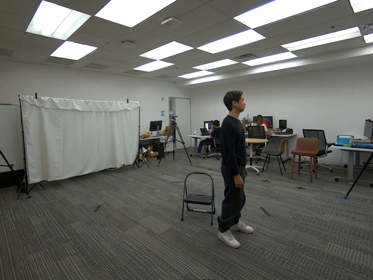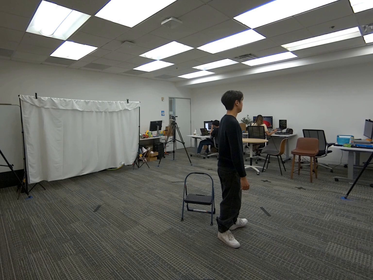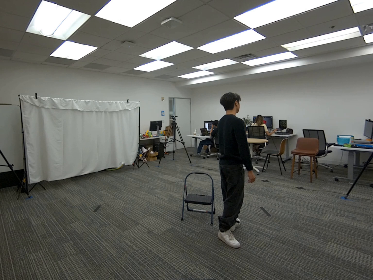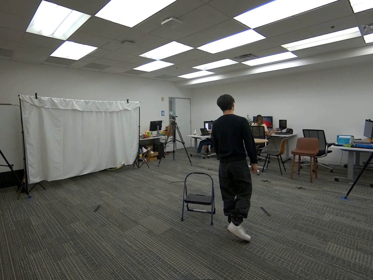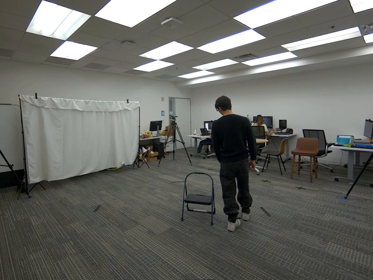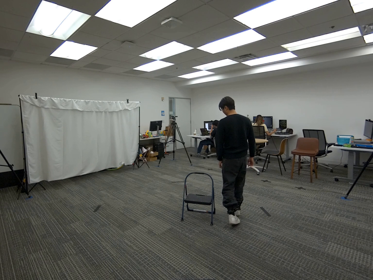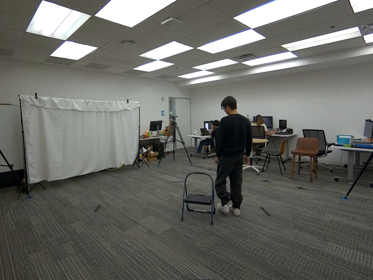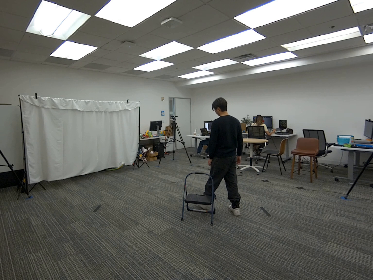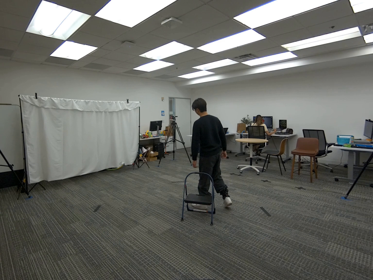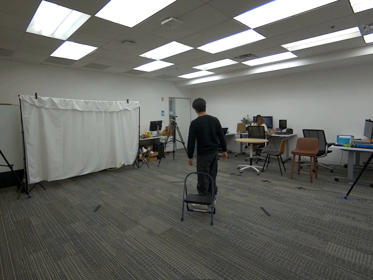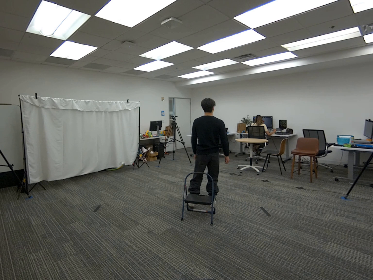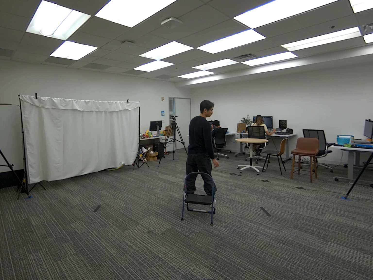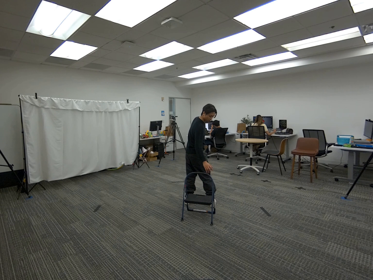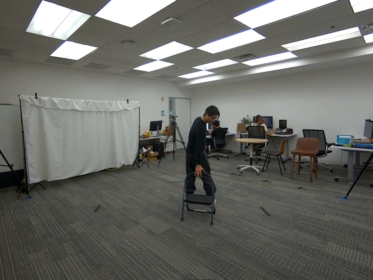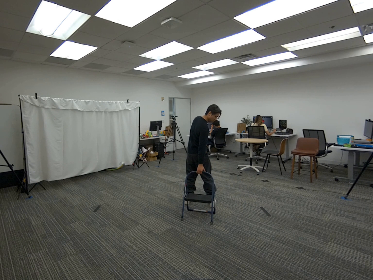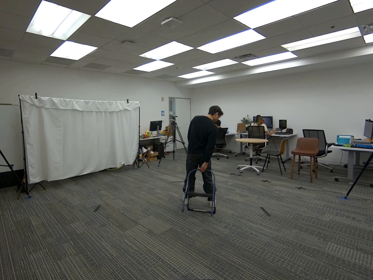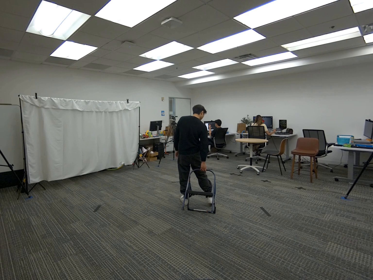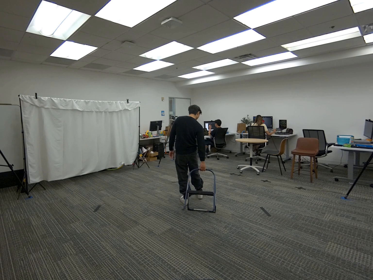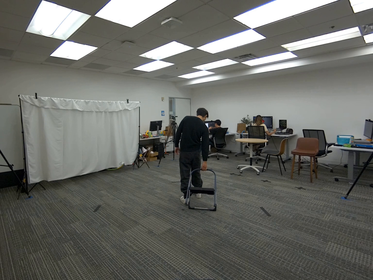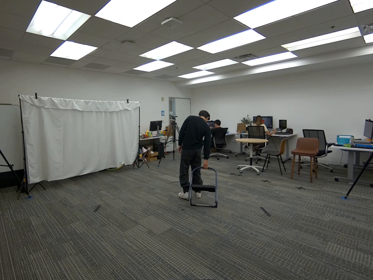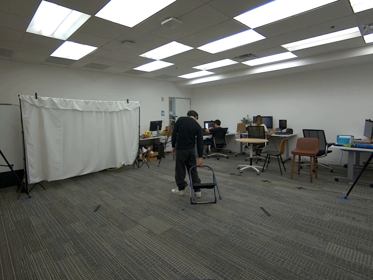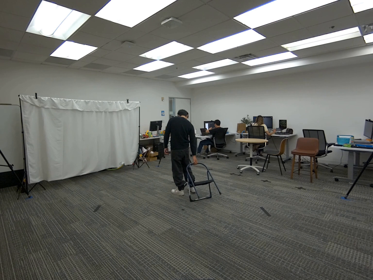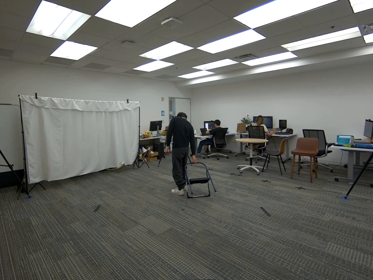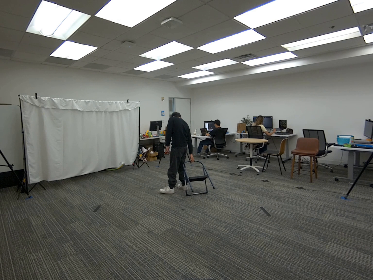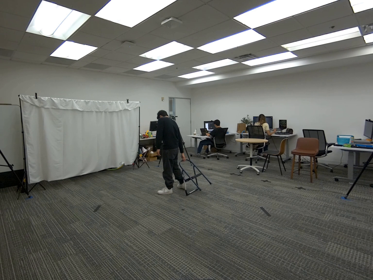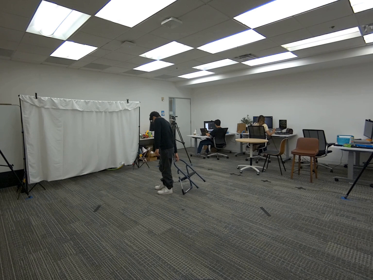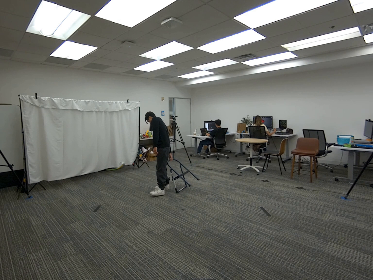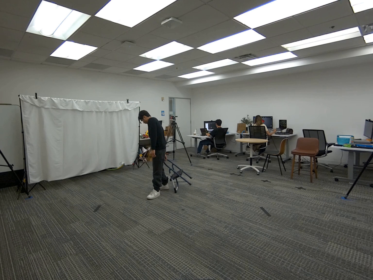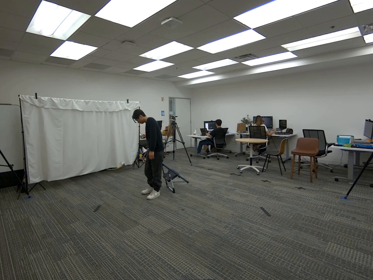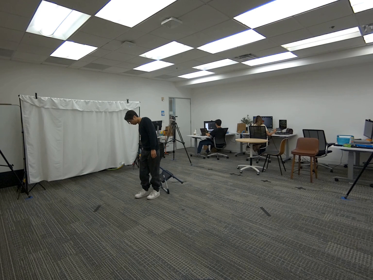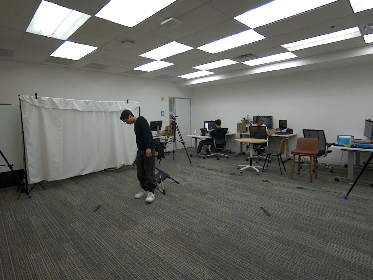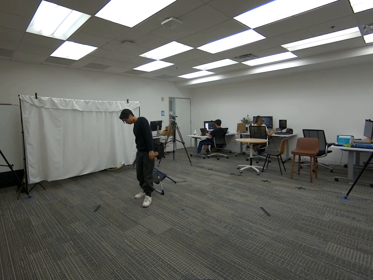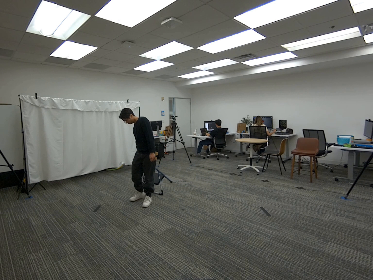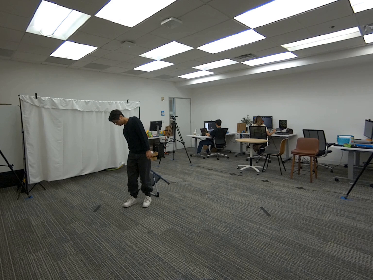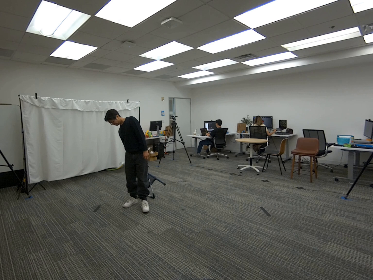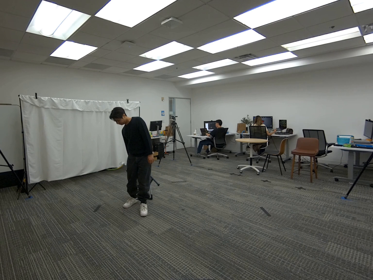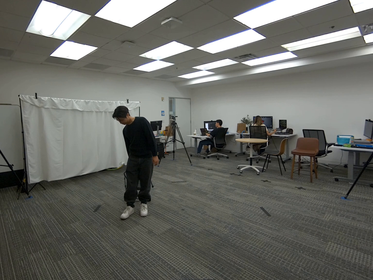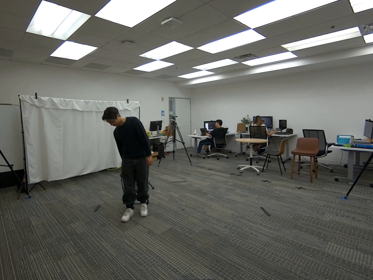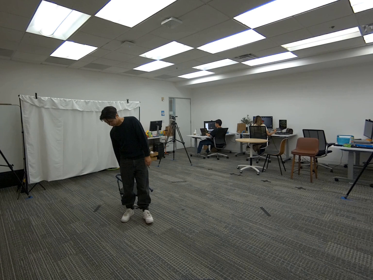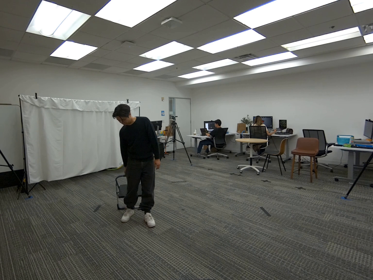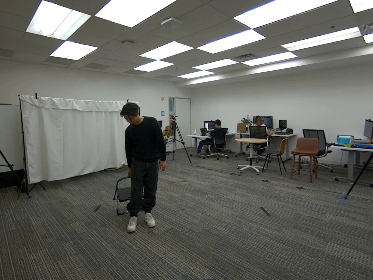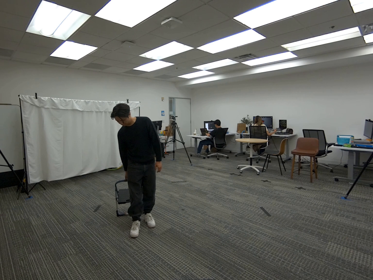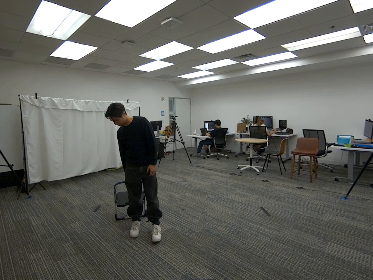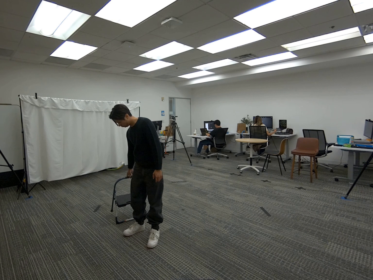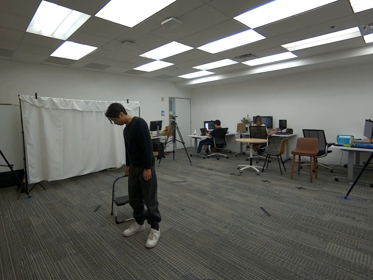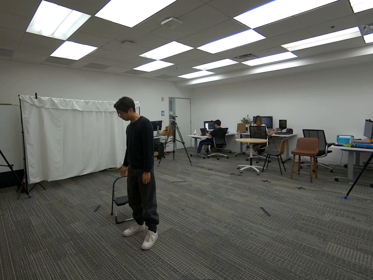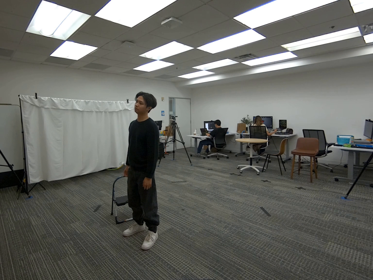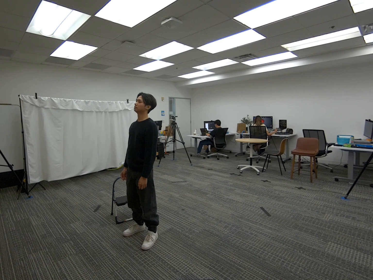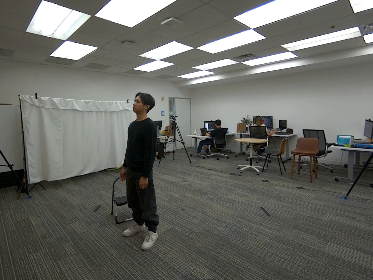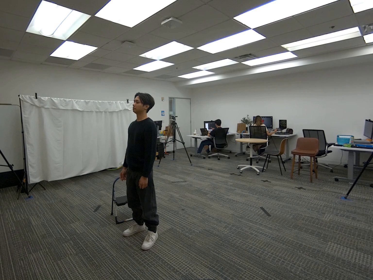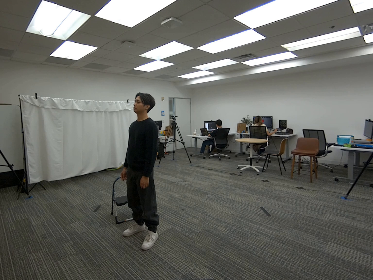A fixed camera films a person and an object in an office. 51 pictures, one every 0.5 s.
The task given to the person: Walk over to the step ladder. Using right hand, drag the step ladder on the floor in the bounding area until end of sequence.
